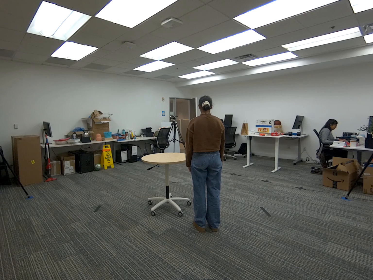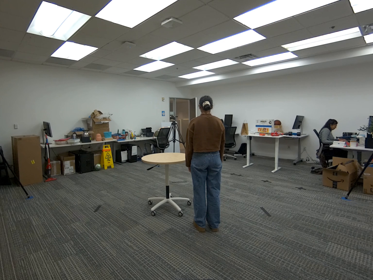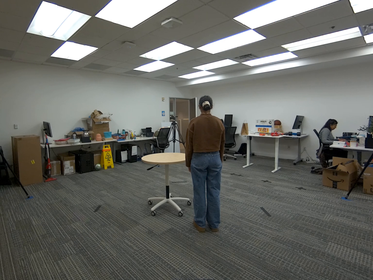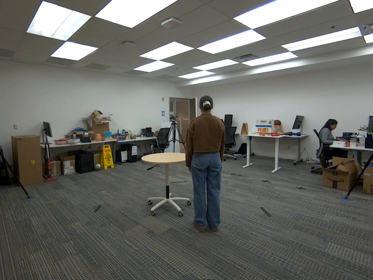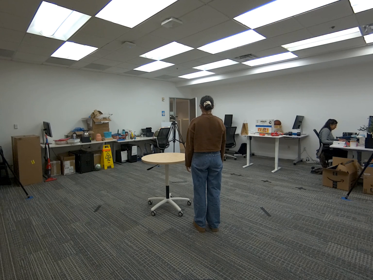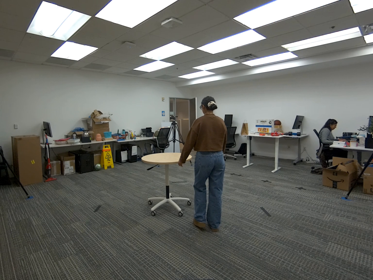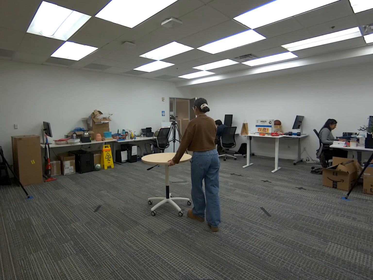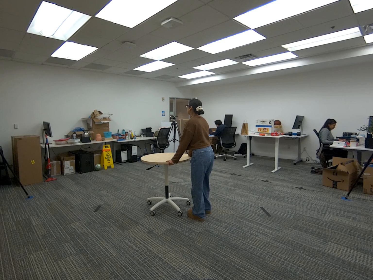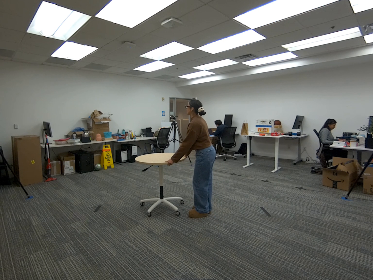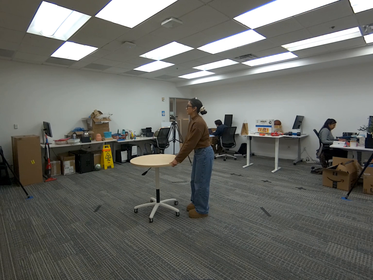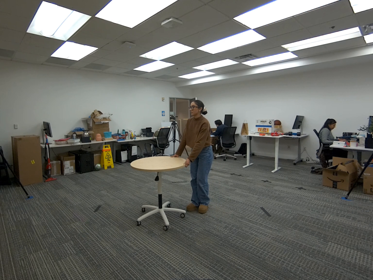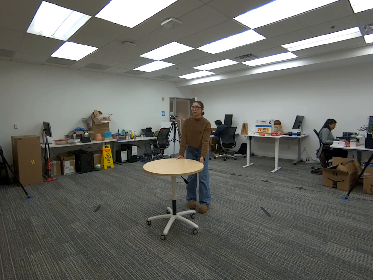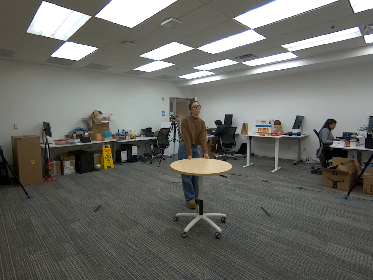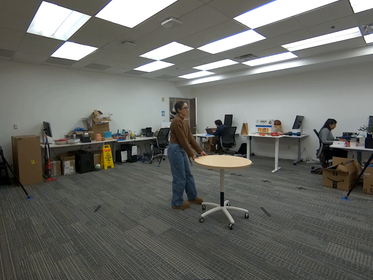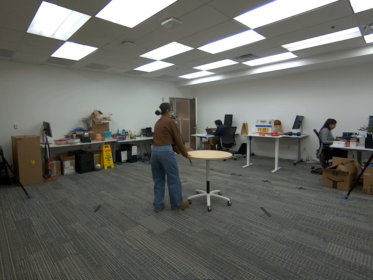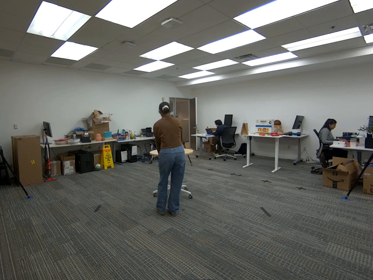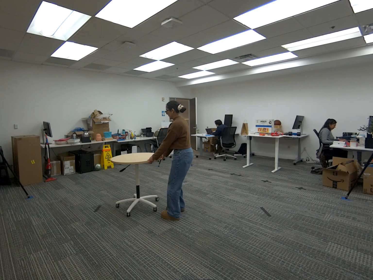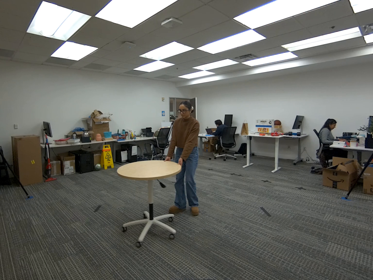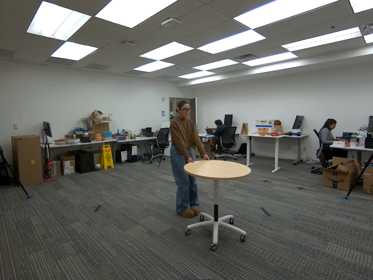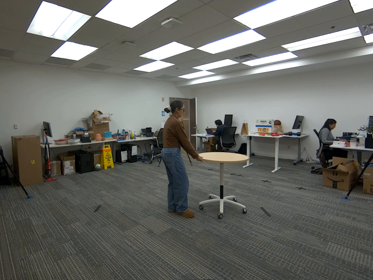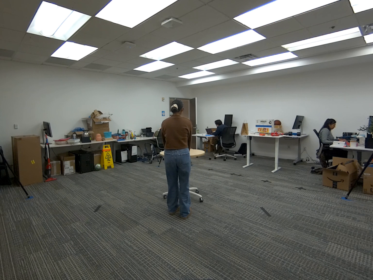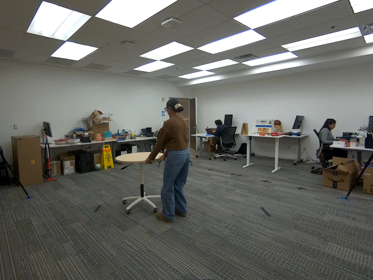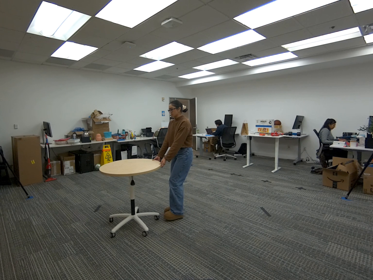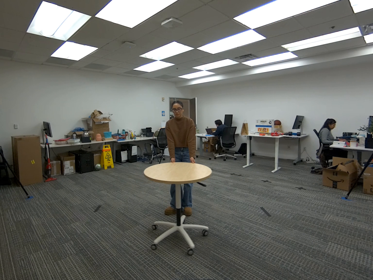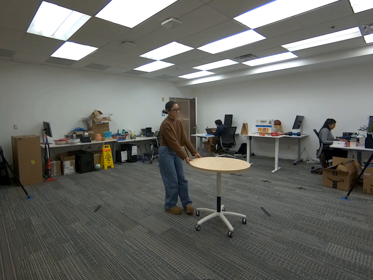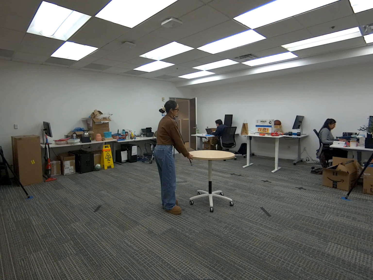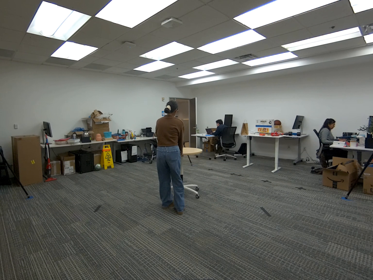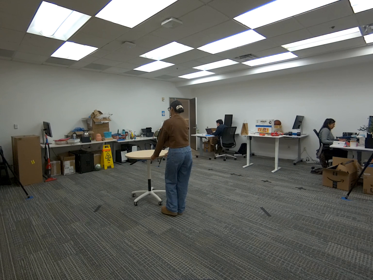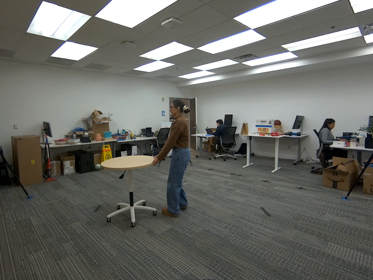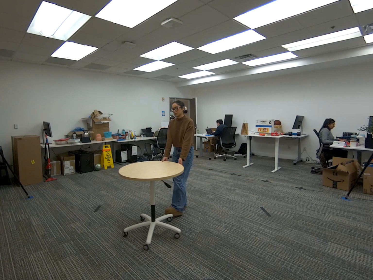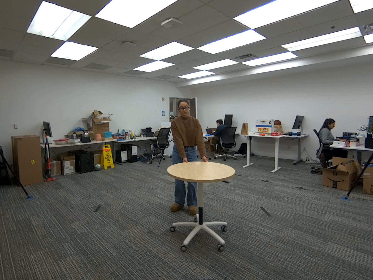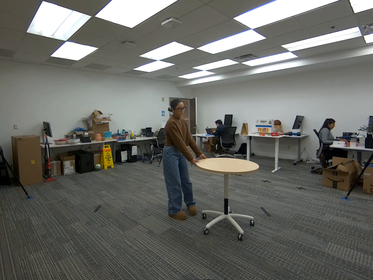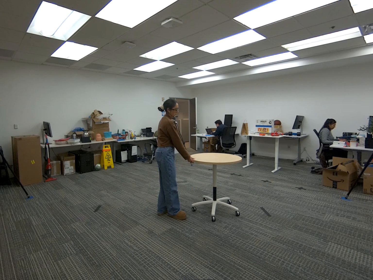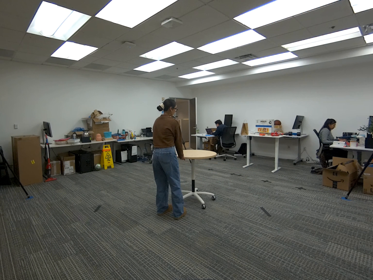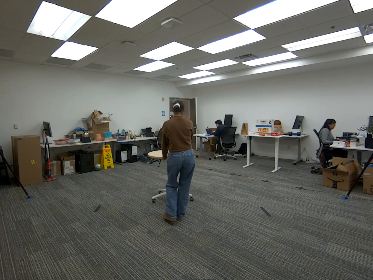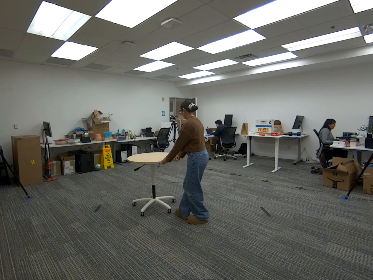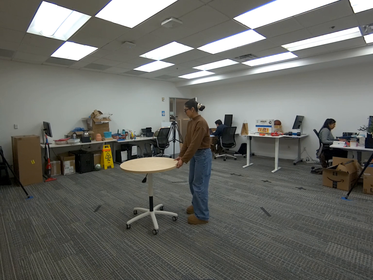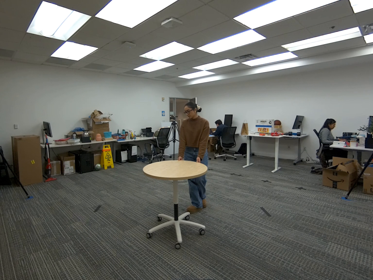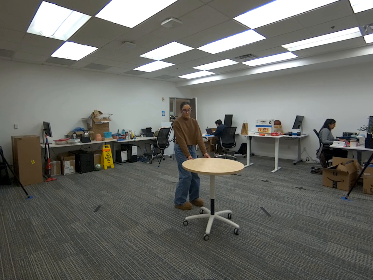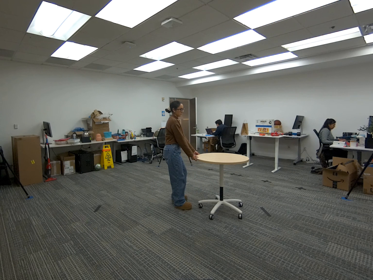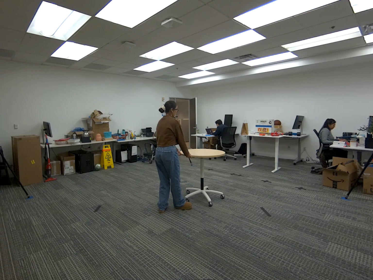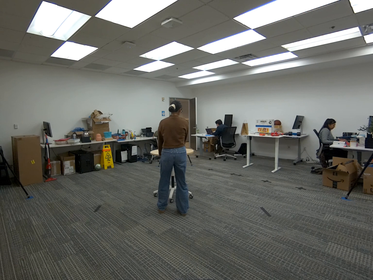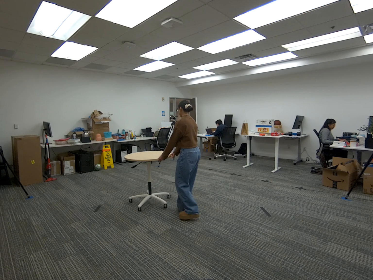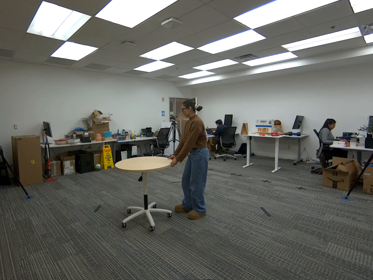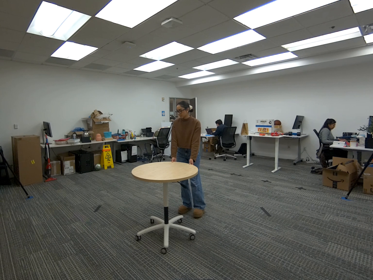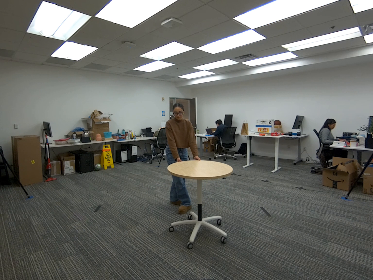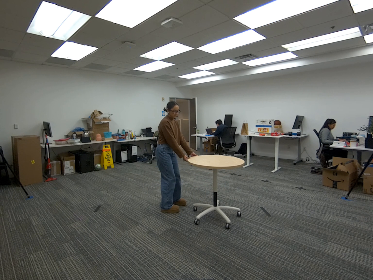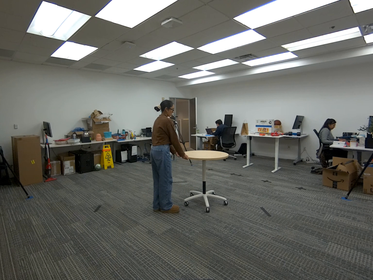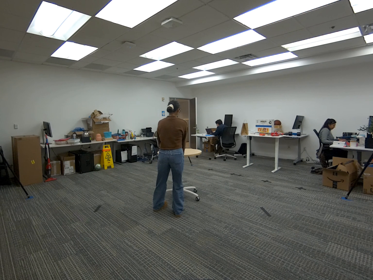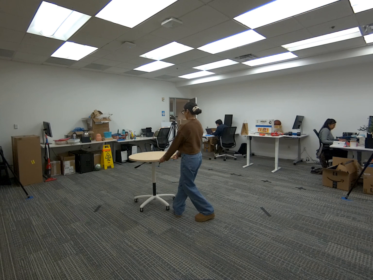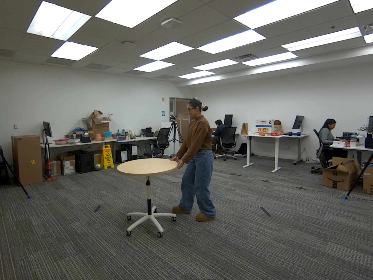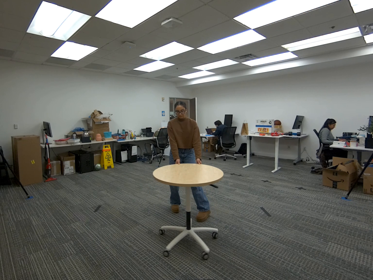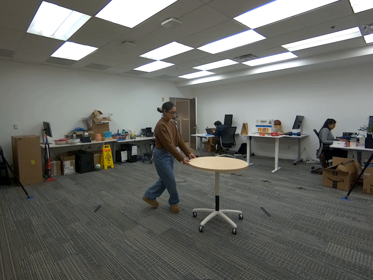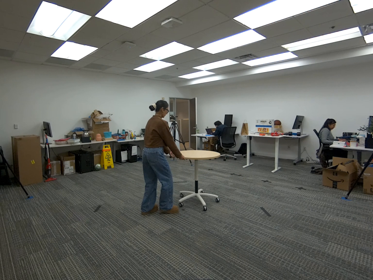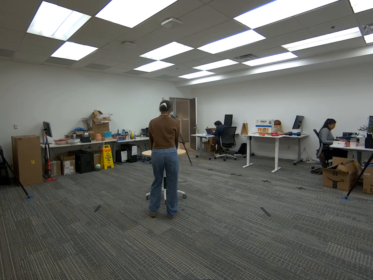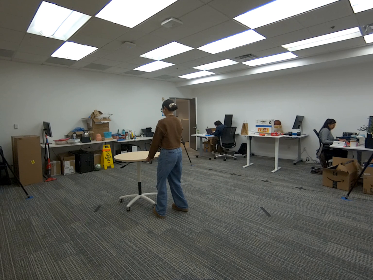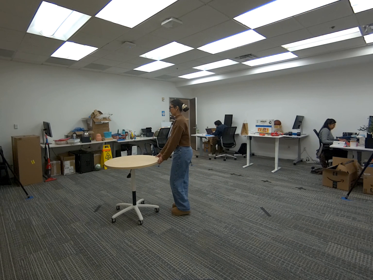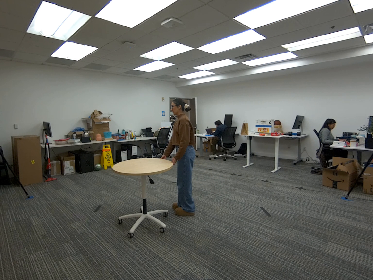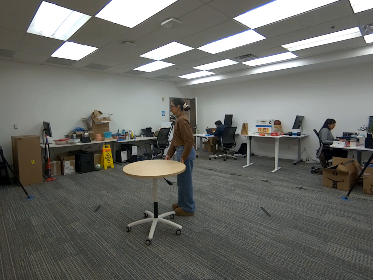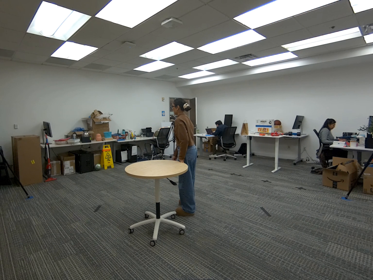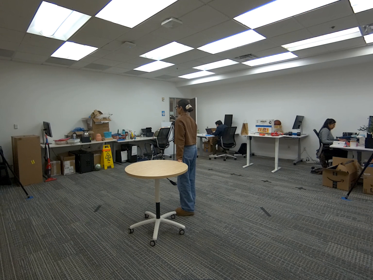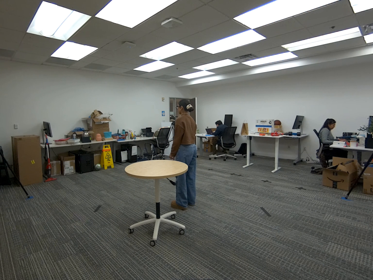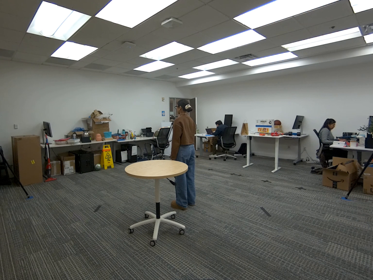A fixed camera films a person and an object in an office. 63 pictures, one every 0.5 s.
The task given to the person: Walk to the round table and grasp it with both hands. Spin the table around you in a circular motion, continuing to rotate it until the sequence is complete.
